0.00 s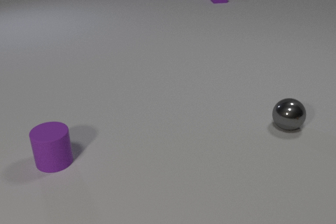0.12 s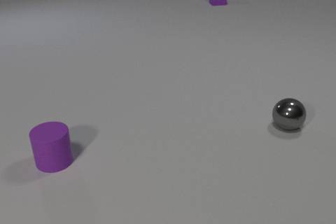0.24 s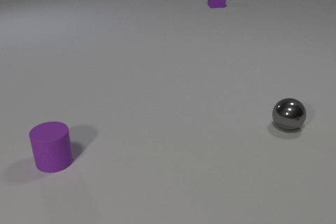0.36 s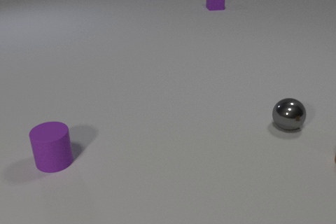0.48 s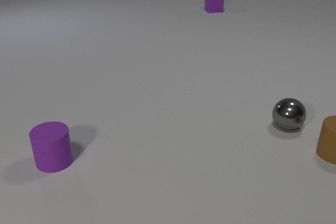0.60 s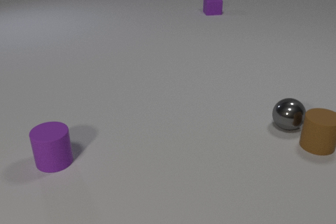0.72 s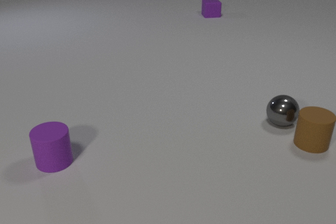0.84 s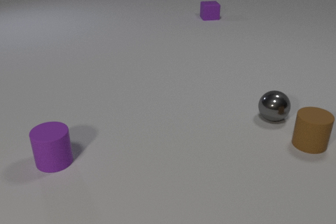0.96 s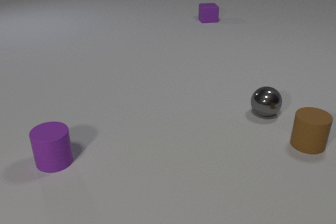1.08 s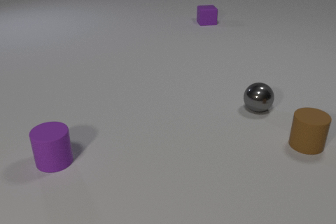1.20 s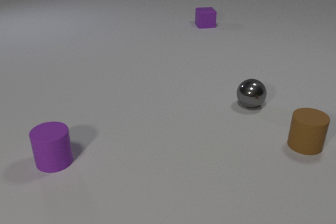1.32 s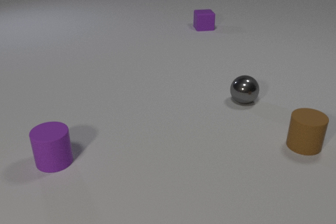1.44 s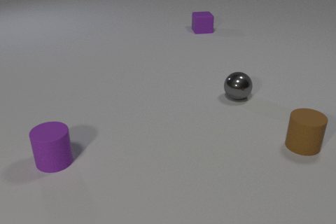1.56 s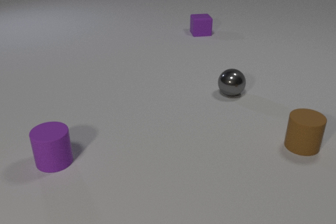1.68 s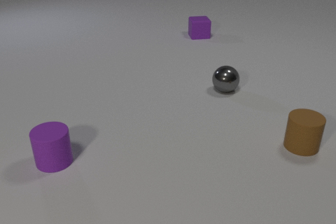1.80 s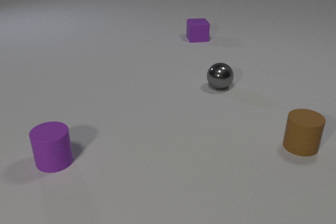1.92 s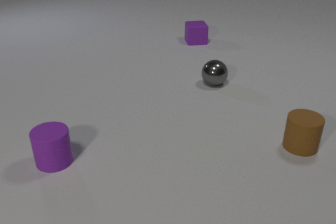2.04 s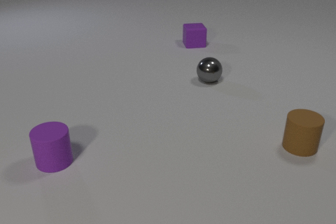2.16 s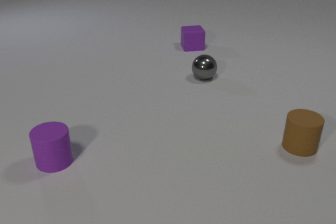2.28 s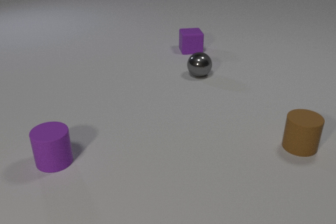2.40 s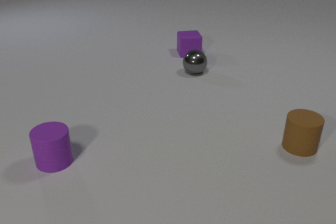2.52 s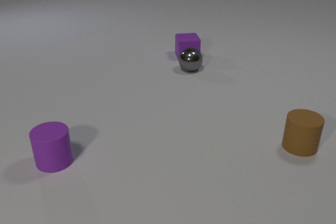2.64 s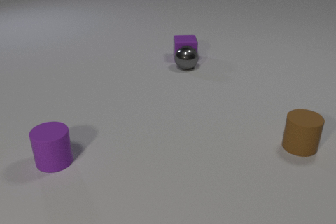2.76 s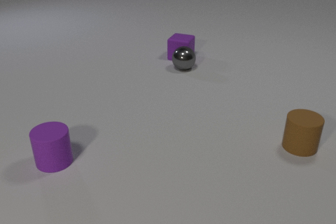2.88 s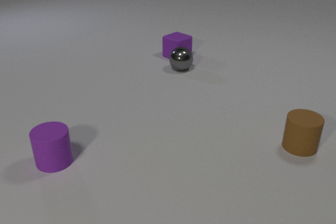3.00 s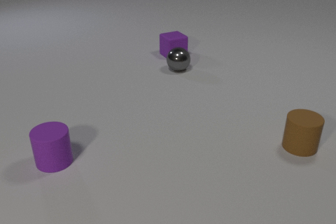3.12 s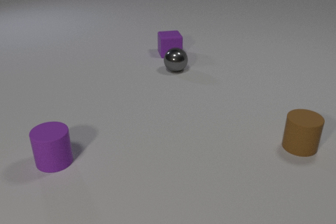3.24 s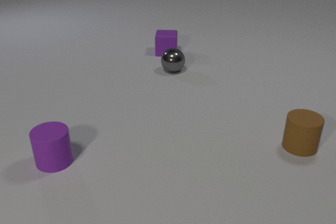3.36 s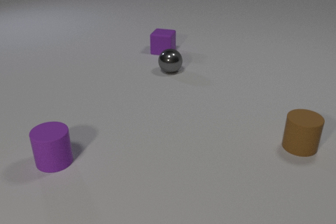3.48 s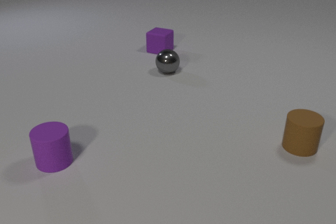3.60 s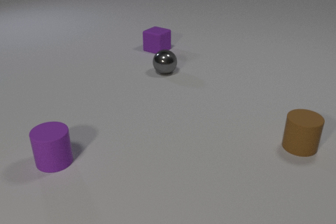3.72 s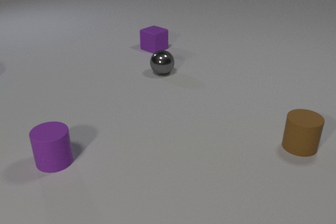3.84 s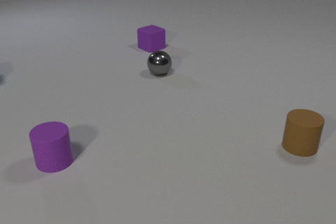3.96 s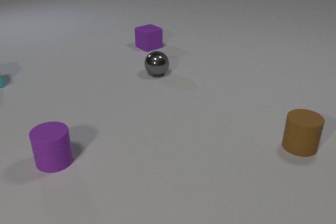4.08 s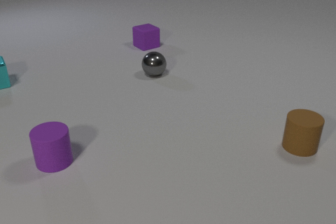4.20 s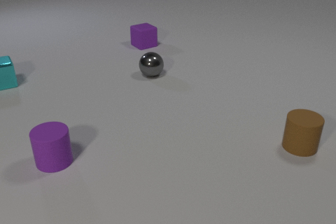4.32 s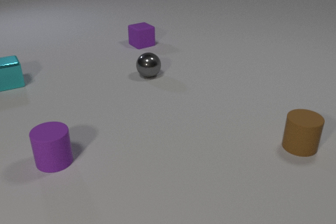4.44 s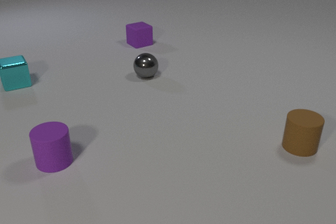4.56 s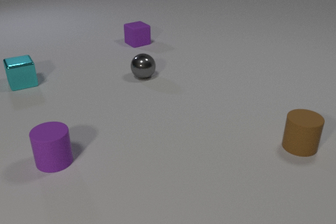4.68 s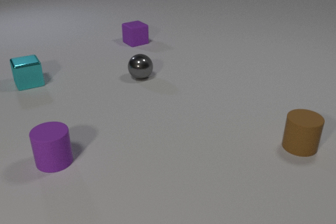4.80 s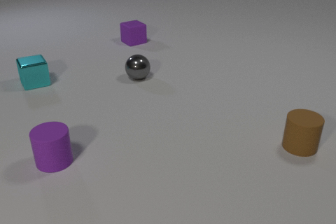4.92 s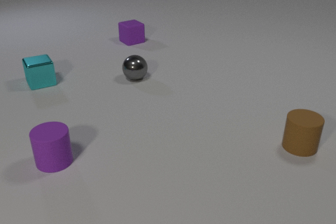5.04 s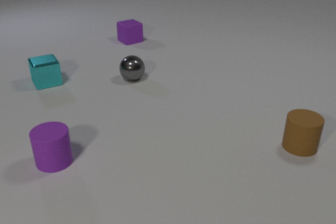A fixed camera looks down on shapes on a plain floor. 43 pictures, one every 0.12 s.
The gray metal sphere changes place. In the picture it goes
to the left.
The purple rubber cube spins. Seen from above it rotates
clockwise.
0.00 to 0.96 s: The brown rubber cylinder comes in at the right edge, slides to the left. The gray metal sphere rolls to the left and away from the camera. The purple rubber cube slides toward the camera. The brown rubber cylinder and the gray metal sphere collide.
0.96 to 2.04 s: The brown rubber cylinder slides to the left. The gray metal sphere rolls away from the camera and to the left. The purple rubber cube slides toward the camera.
2.04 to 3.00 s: The gray metal sphere rolls to the left and away from the camera. The purple rubber cube slides toward the camera and to the left, spins clockwise seen from above by about 75 degrees, its near face sliding to the left. The gray metal sphere and the purple rubber cube collide.
3.00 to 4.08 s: The gray metal sphere rolls to the left and toward the camera. The purple rubber cube slides to the left and away from the camera, spins so that its near face slides to the left, clockwise seen from above. The cyan metal cube comes in at the left edge, slides to the right.
4.08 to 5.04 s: The gray metal sphere rolls to the left and toward the camera. The purple rubber cube slides away from the camera and to the left. The cyan metal cube slides to the right.
How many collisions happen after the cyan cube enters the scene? 0.
What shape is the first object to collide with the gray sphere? cylinder.
How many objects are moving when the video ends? 3.
